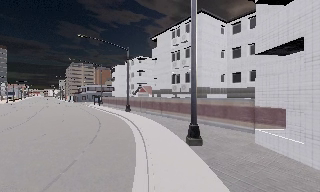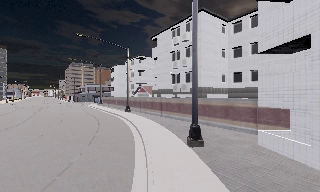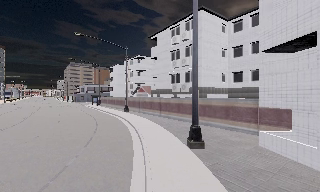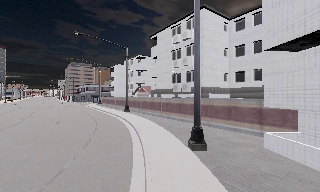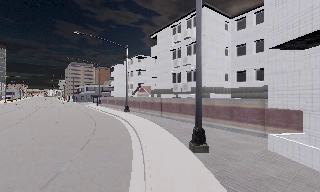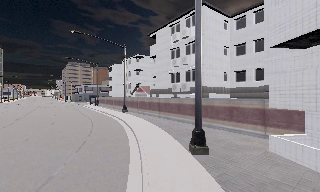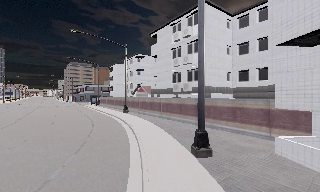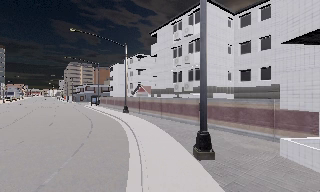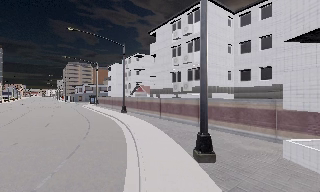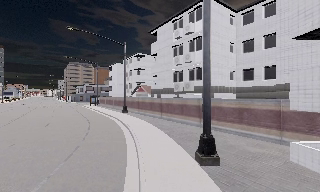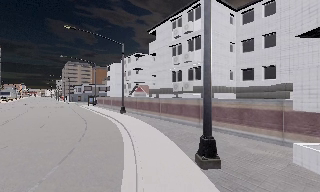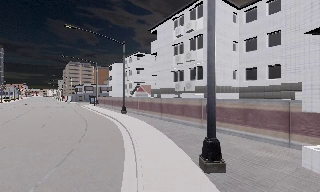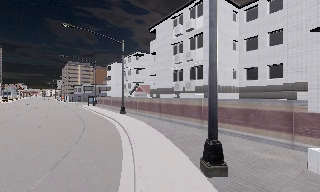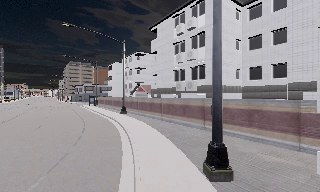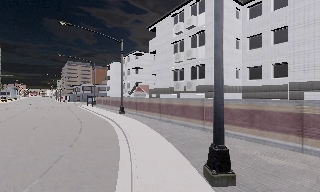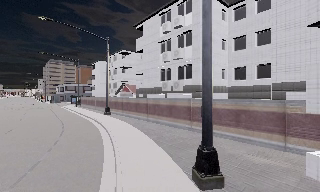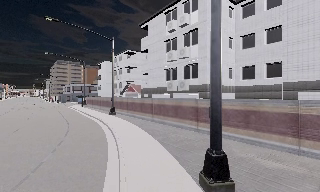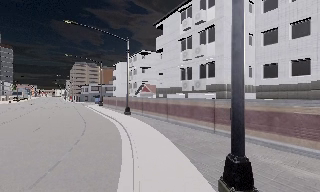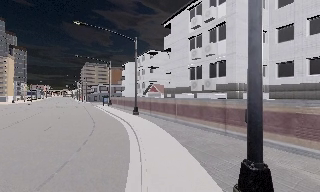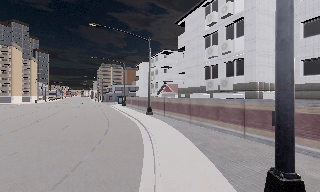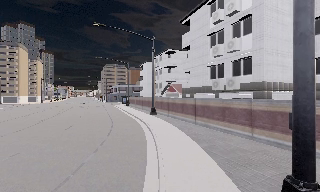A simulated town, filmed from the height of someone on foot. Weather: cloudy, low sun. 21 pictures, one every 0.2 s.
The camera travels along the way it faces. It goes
forward.
0.0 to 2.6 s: The camera travels forward, about 3.5 m, so what stands in front looms larger.
2.6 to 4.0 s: The camera swings to its left by about 10 degrees, and the scene slides to the right. It travels forward, about 2 m, so what stands in front looms larger.
The film runs forward here.
